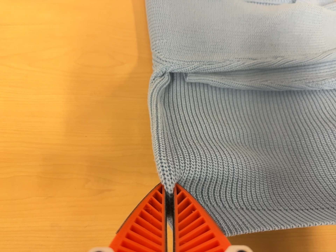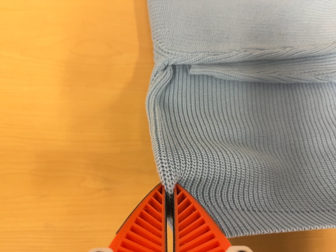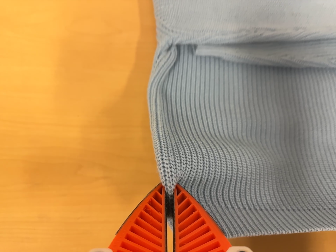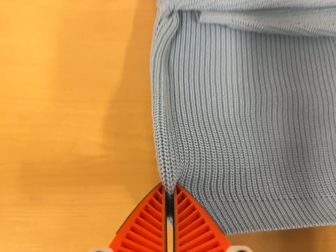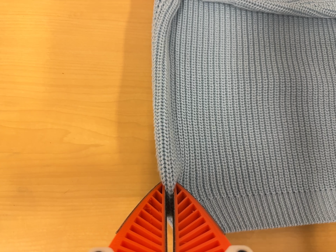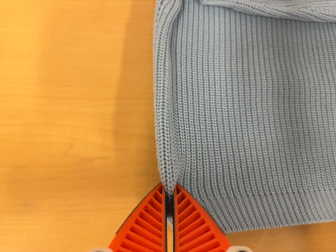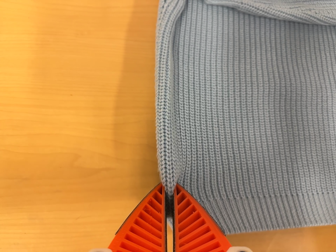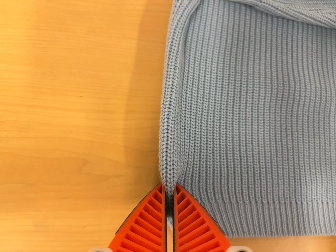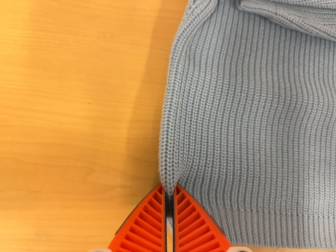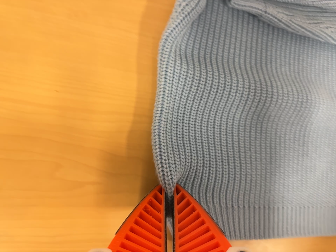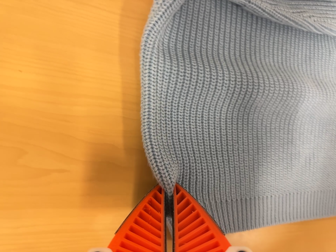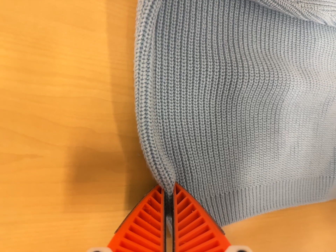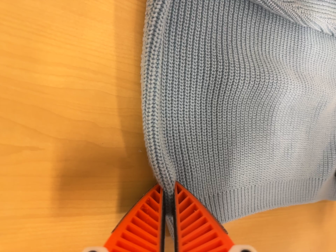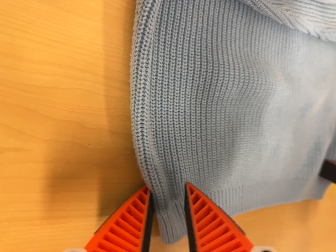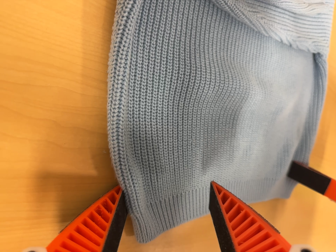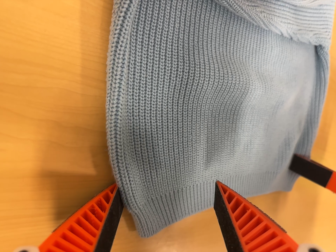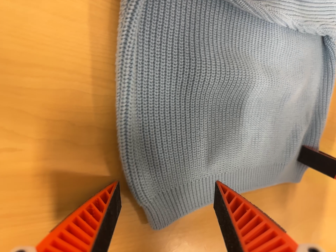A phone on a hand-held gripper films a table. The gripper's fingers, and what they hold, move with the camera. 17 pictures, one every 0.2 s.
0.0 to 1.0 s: The camera travels forward, about 9 cm, so what stands in front looms larger. Its aim tips toward the bottom of its view by about 10 degrees, and the scene shifts upward.
1.0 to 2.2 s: The camera pans to its right by about 20 degrees. It travels forward, about 8 cm, so what stands in front looms larger. Its aim tips toward the bottom of its view by about 10 degrees, and the scene shifts upward. It rolls about its line of sight by about 10 degrees, and the scene rotates clockwise.
2.2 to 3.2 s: The camera shifts only a little, or ends up much as it began.
The film runs backward here.
